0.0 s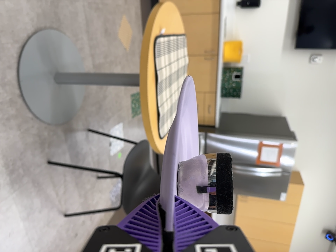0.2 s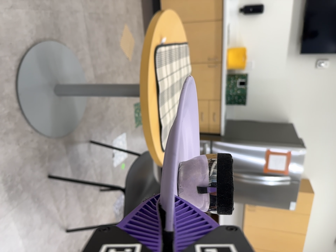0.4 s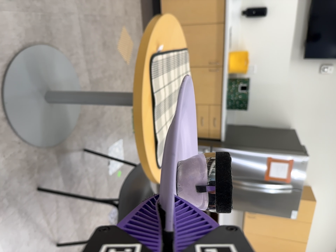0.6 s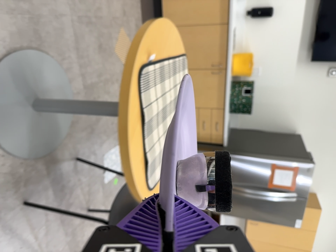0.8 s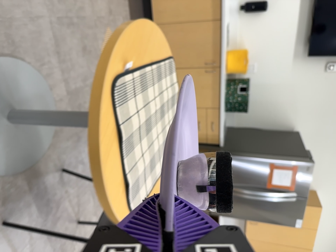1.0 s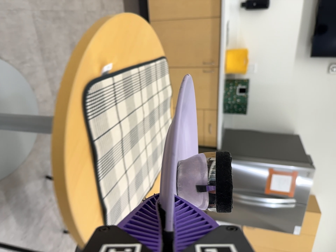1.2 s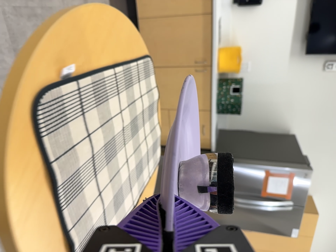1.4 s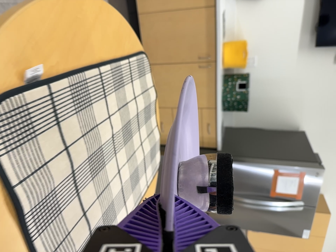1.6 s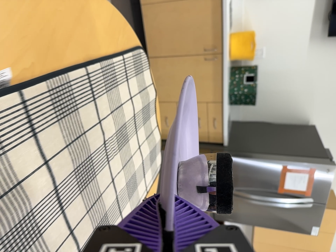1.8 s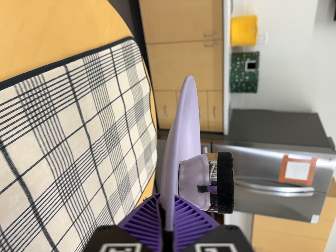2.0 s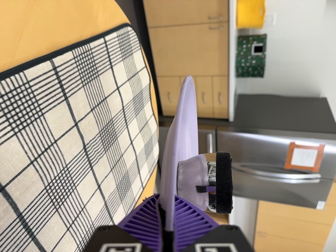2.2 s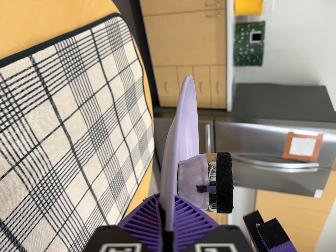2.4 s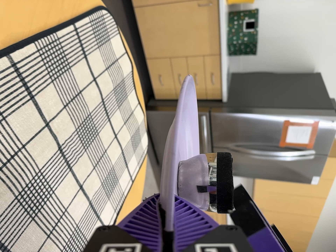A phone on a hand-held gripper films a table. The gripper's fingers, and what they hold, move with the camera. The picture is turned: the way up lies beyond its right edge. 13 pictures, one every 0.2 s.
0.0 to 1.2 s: The camera travels forward and toward the top of its view, about 70 cm, so what stands in front looms larger.
1.2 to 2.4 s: The camera travels forward and toward the top of its view, about 34 cm, so what stands in front looms larger. Its aim tips toward the bottom of its view by about 15 degrees.
The film runs forward here.
